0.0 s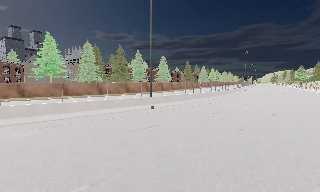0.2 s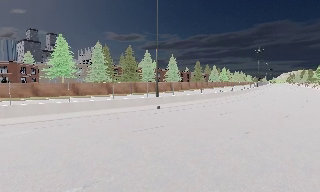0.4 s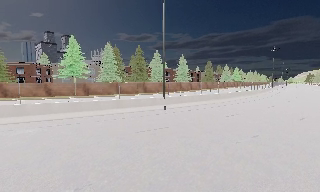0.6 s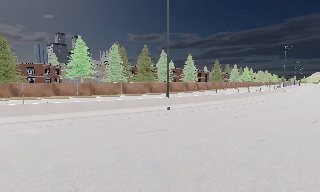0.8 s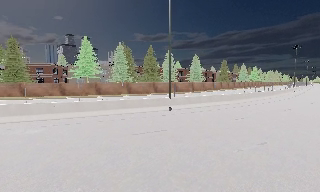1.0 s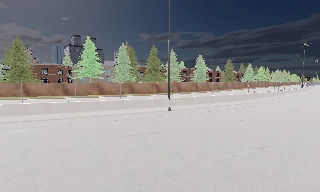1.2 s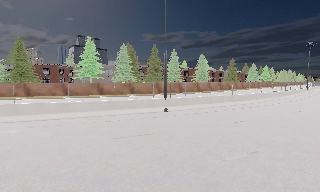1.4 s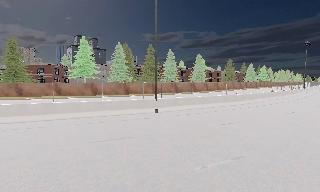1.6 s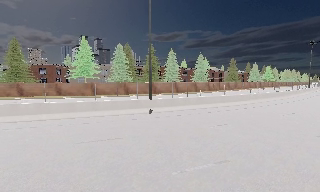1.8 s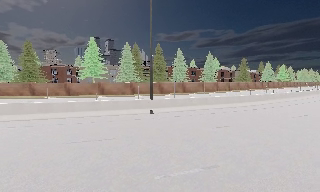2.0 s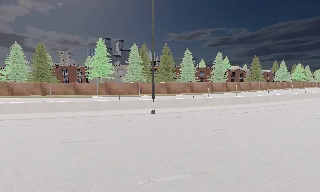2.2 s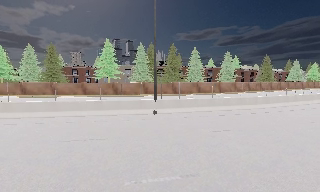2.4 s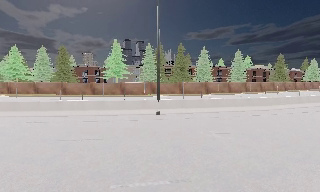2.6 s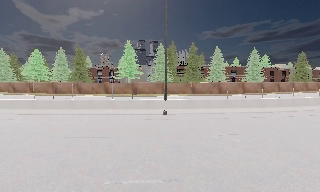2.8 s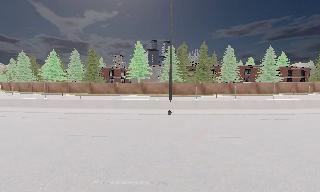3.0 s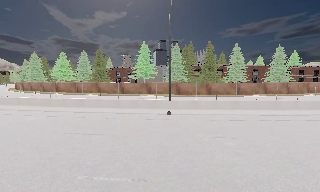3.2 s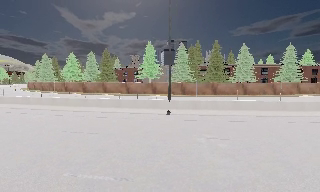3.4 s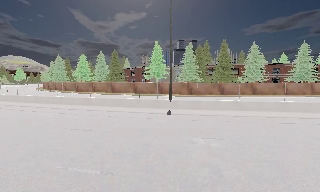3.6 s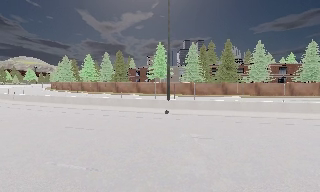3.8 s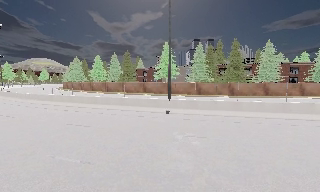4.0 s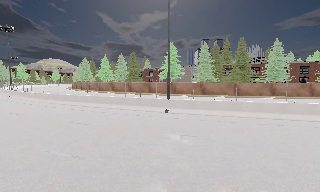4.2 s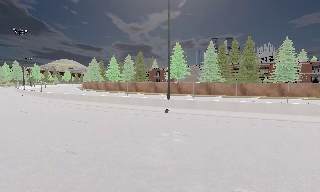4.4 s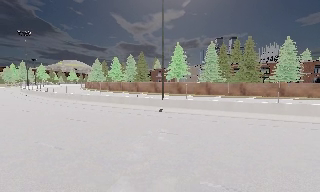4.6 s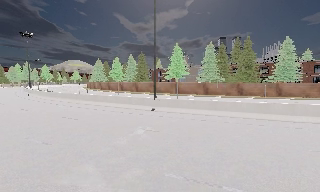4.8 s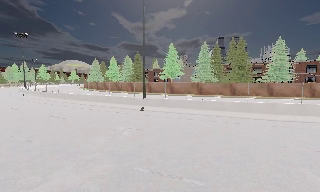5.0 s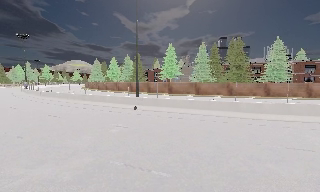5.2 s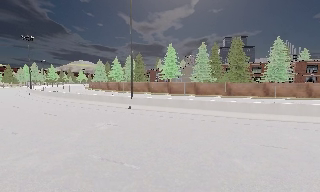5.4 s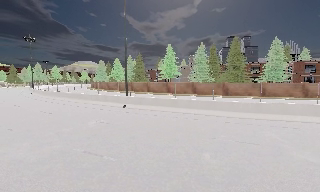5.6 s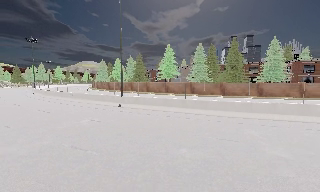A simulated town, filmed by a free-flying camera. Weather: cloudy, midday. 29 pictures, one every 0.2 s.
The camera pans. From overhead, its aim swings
counterclockwise.
0.0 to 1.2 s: The camera pans to its left, which is counterclockwise from overhead, by about 15 degrees. It travels to its right and forward, about 3.5 m.
1.2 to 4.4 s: The camera pans to its left, which is counterclockwise from overhead, by about 50 degrees. It travels to its right, about 11 m.
4.4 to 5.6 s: The camera travels to its right and backward, about 6 m, so close, fixed things drift to the left.
The film runs forward here.
